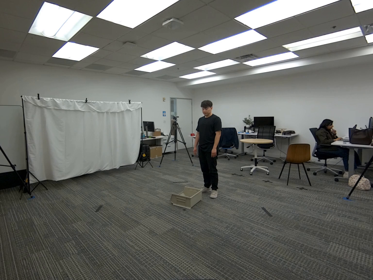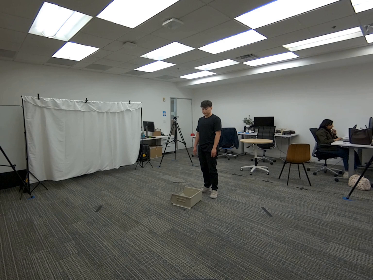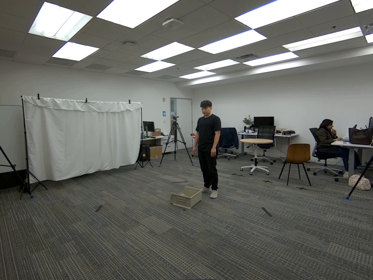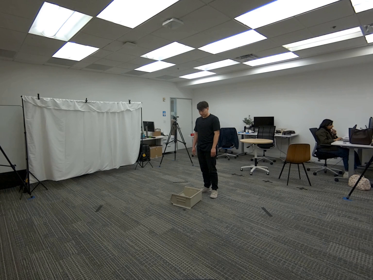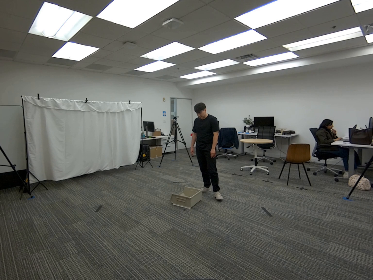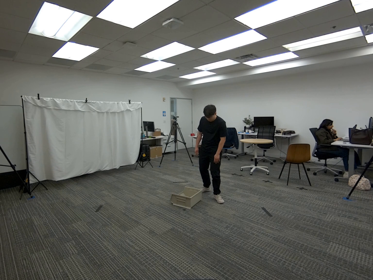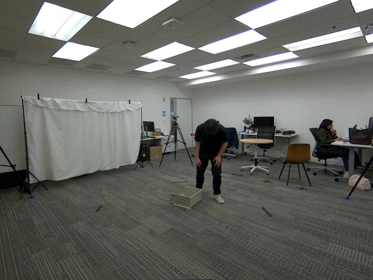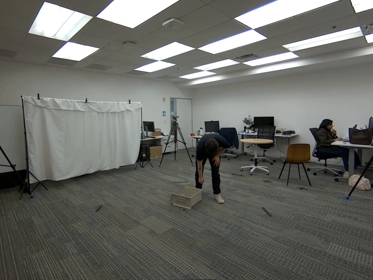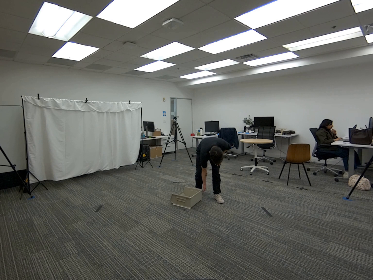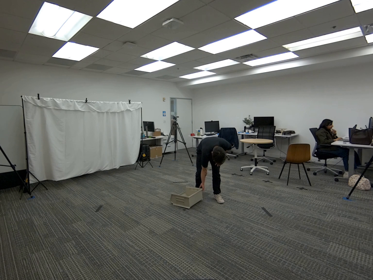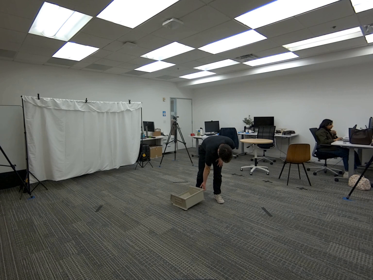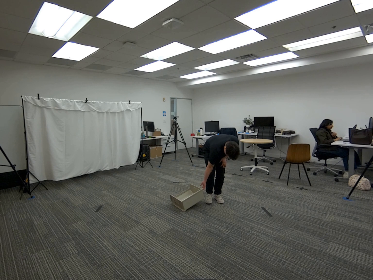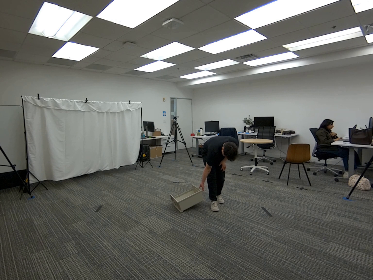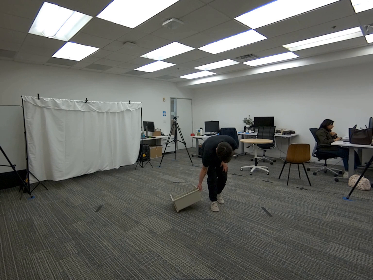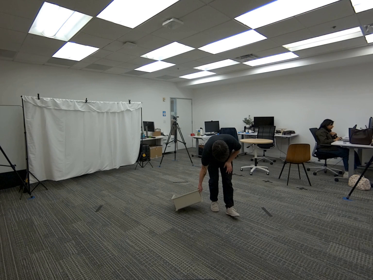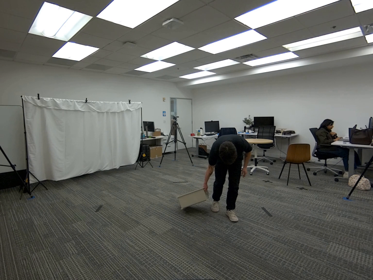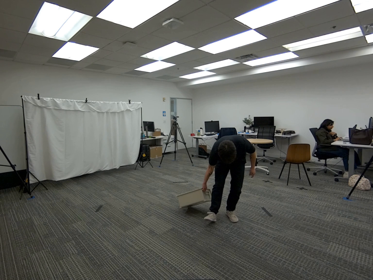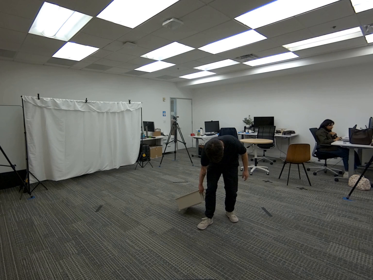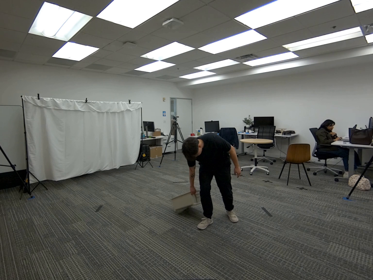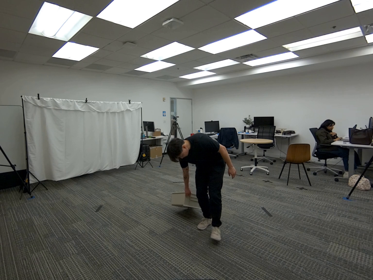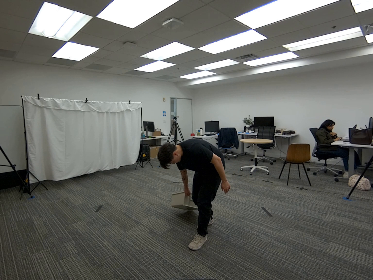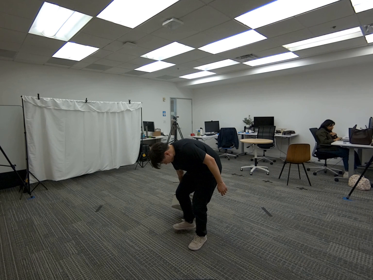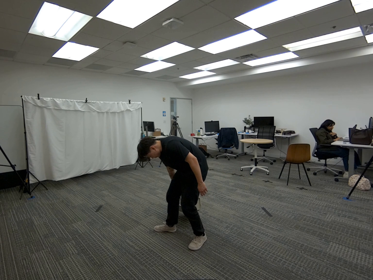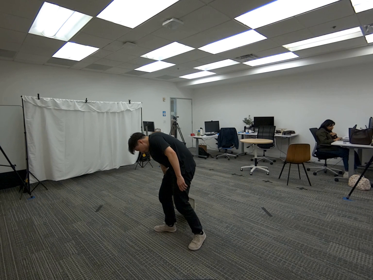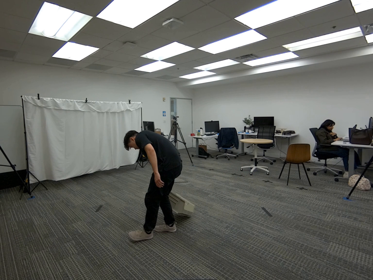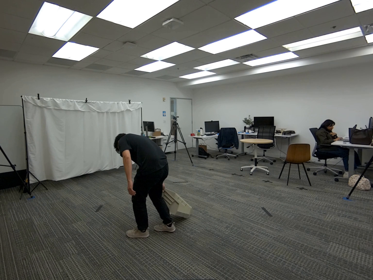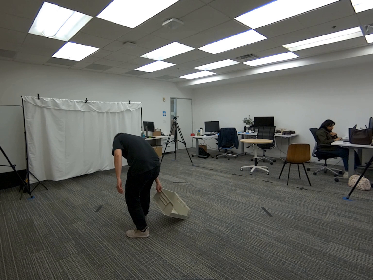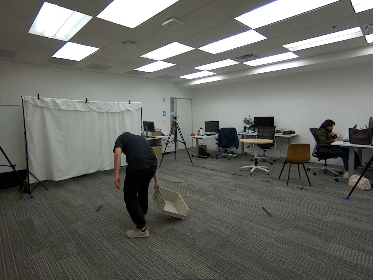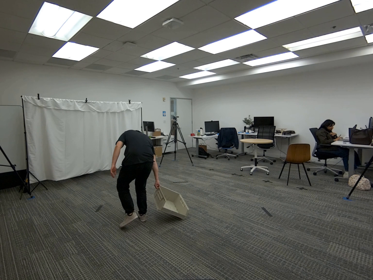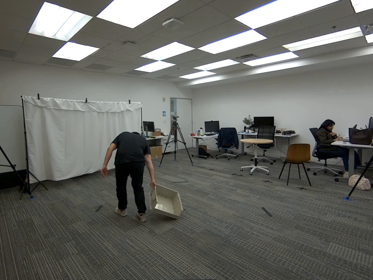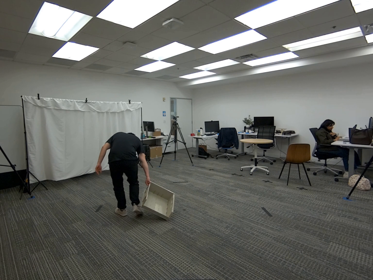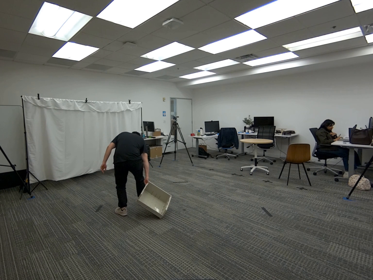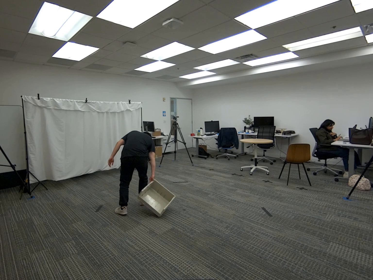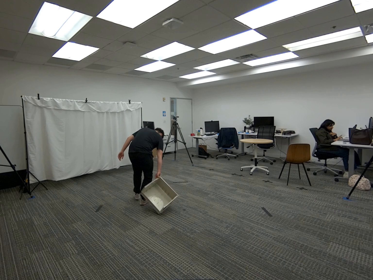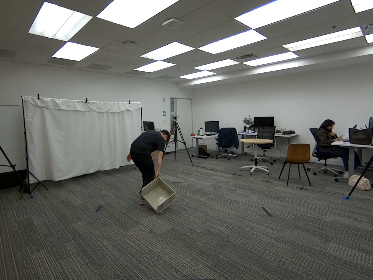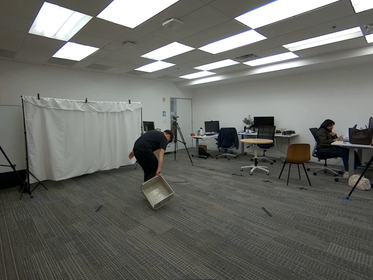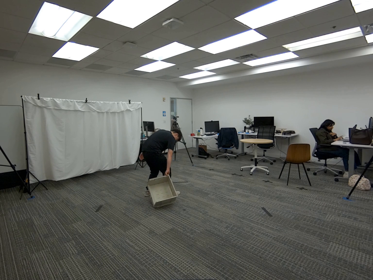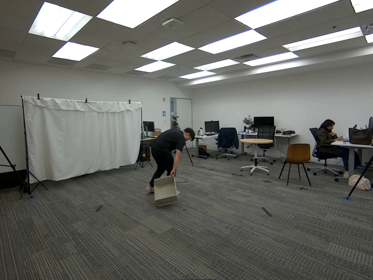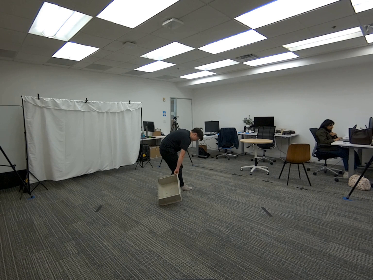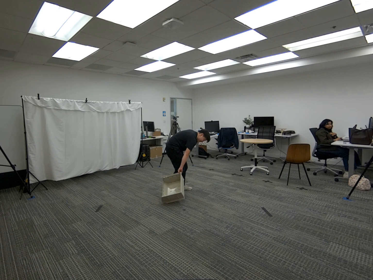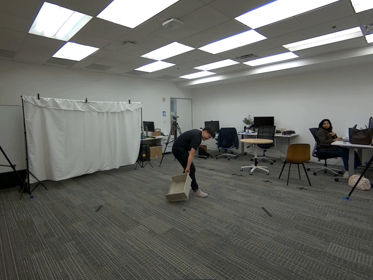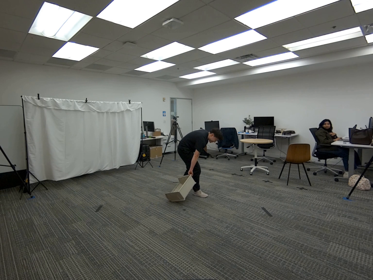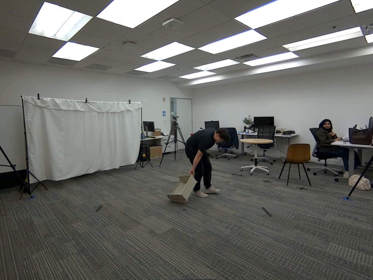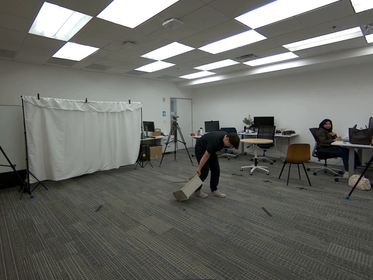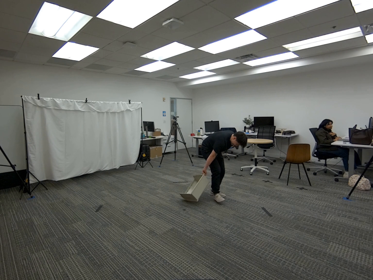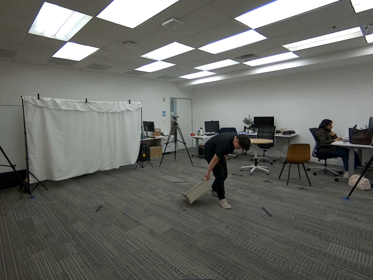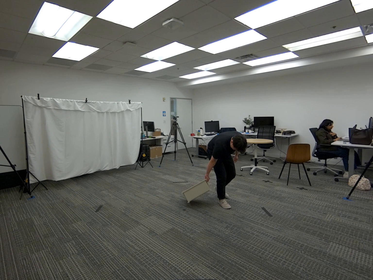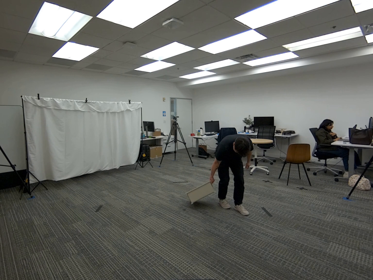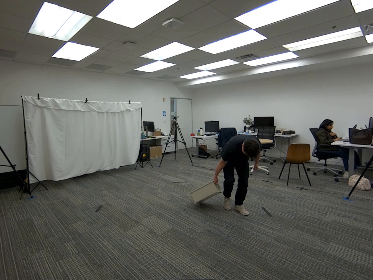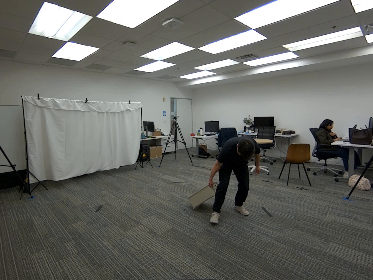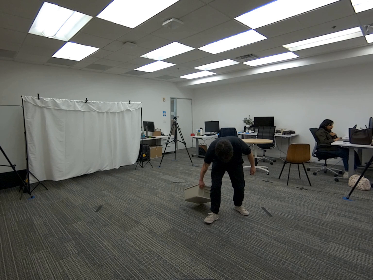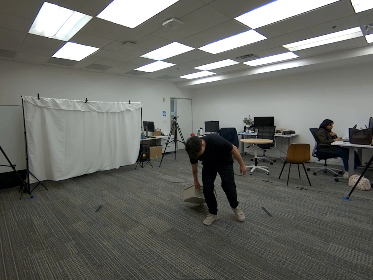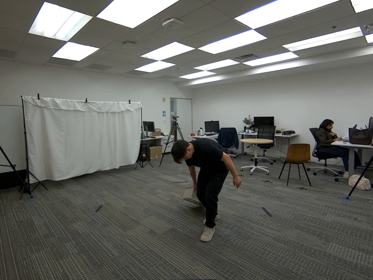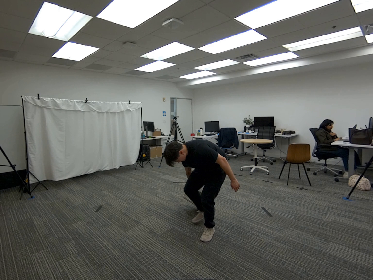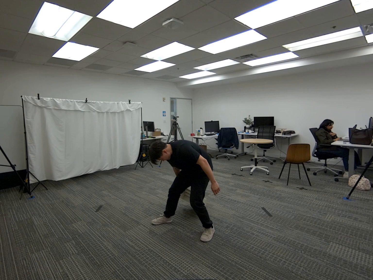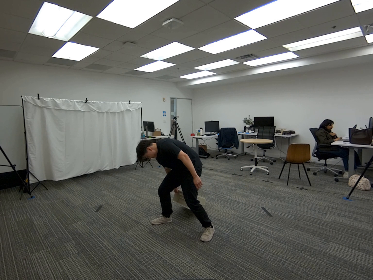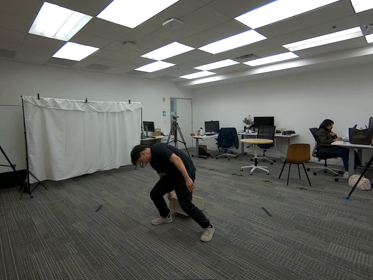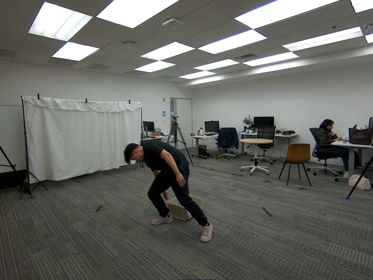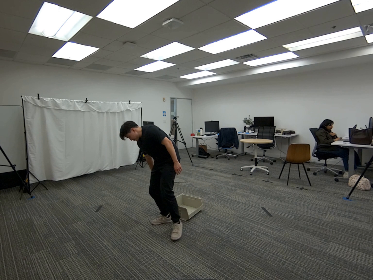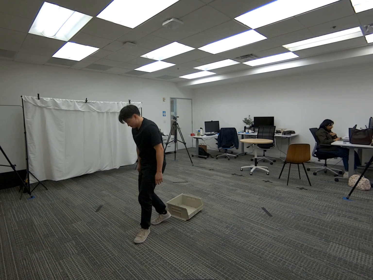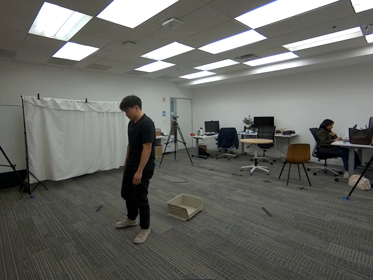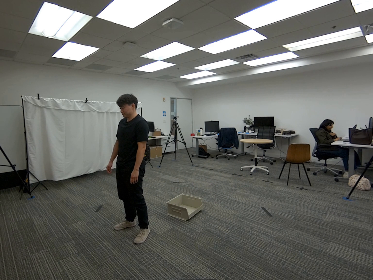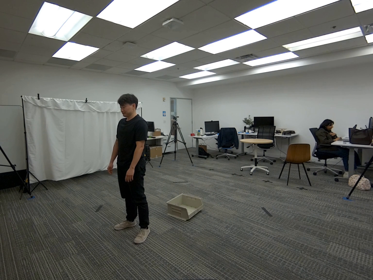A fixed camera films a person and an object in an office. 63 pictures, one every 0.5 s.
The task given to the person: Walk over to the beige bin on the ground and drag the bin within the bounding area.
